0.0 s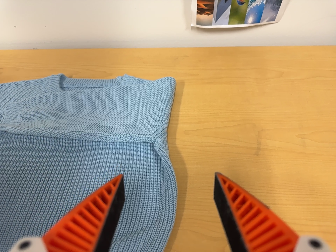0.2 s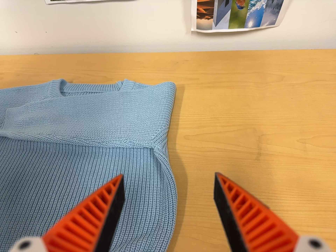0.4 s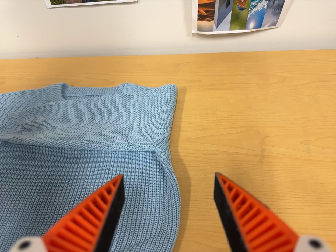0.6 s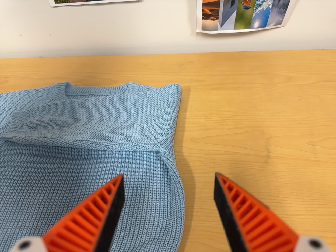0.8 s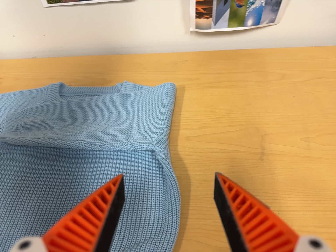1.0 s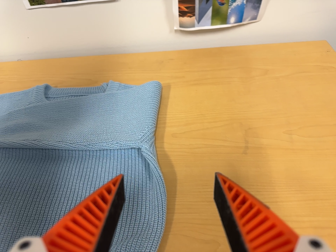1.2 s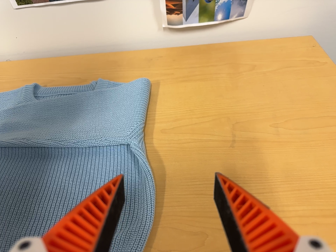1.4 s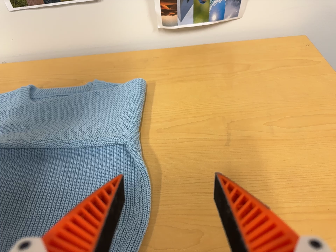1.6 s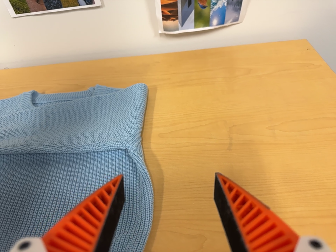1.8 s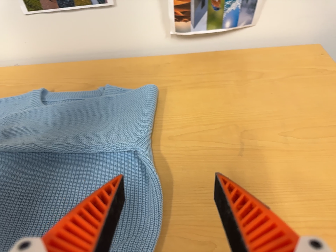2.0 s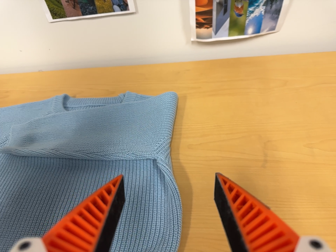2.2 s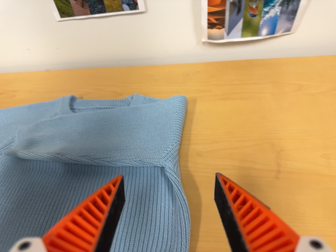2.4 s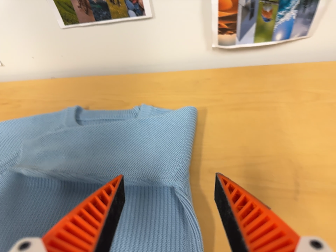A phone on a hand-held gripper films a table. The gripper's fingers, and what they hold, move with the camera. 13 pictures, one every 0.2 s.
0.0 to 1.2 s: The camera shifts only a little, or ends up much as it began.
1.2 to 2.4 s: The camera travels toward the top of its view and forward, about 7 cm, so close, fixed things drift downward.
The film runs backward here.
